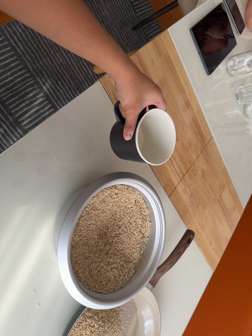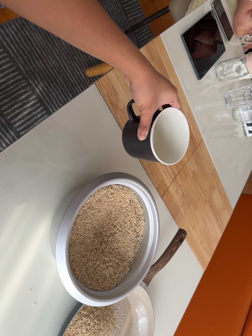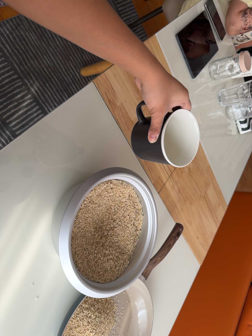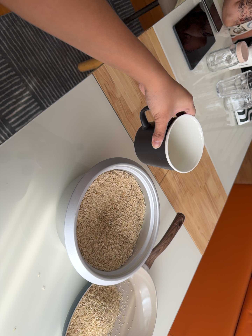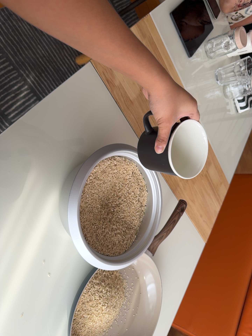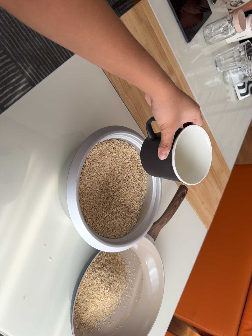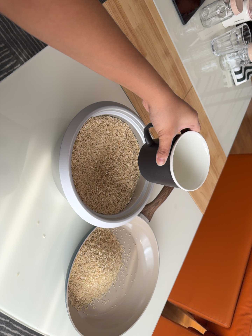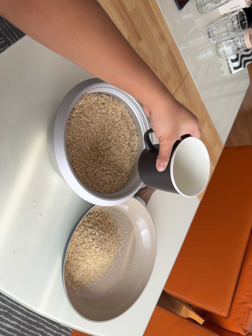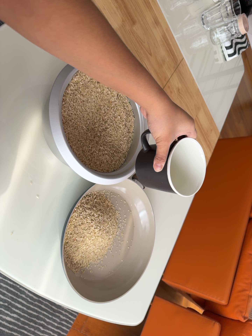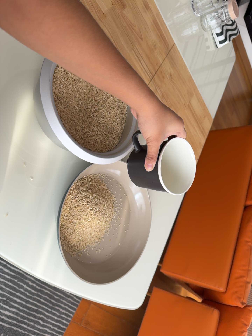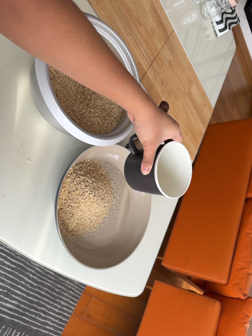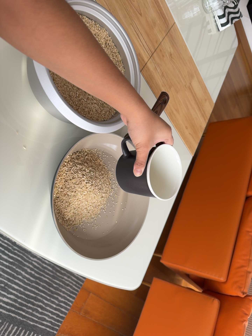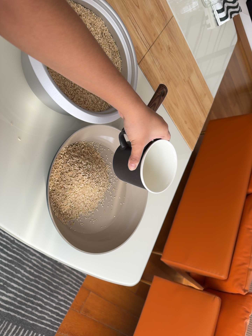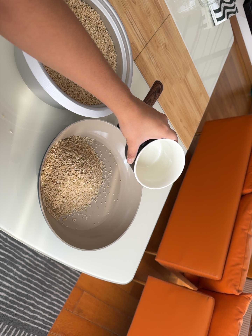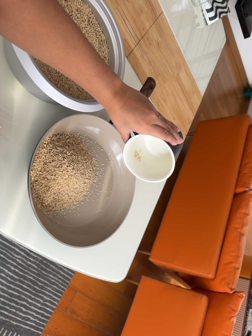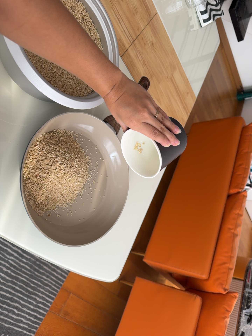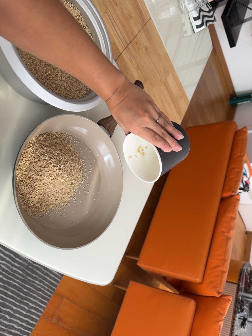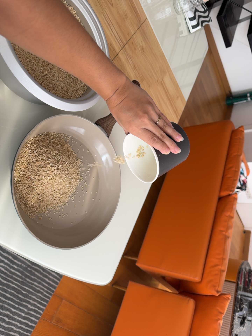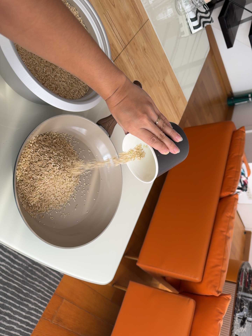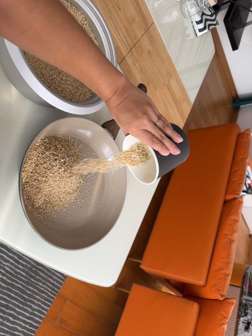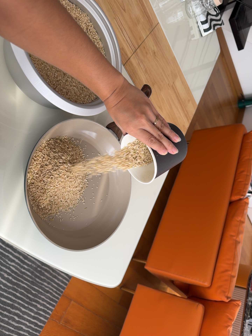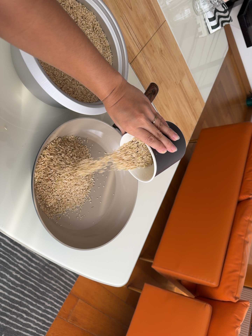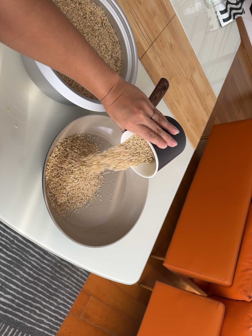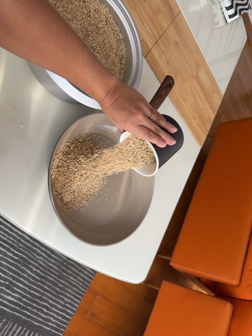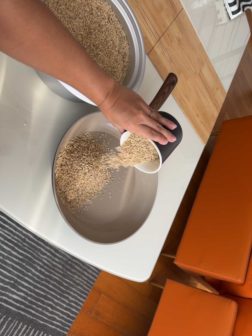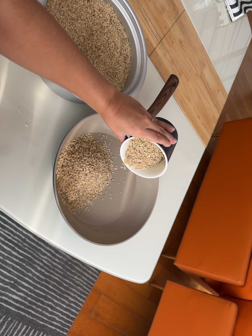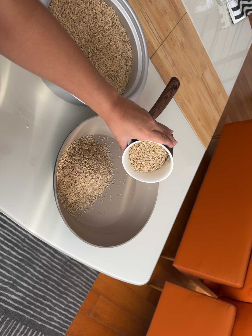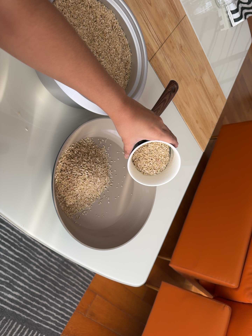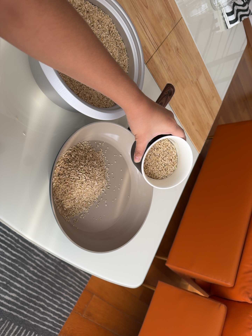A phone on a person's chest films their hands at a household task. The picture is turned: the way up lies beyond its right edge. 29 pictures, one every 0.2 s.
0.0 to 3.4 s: The camera swings to its right by about 10 degrees, and the scene slides to the left. It travels toward the bottom of its view, about 34 cm, so close, fixed things drift upward. It rolls about its line of sight by about 10 degrees, and the scene rotates counterclockwise.
3.4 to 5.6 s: The camera shifts only a little, or ends up much as it began.
The film runs backward here.
